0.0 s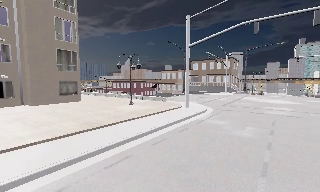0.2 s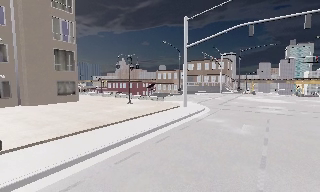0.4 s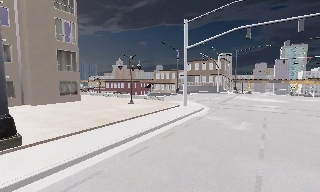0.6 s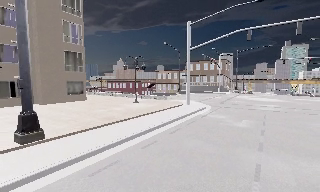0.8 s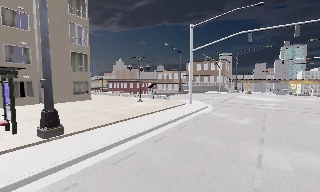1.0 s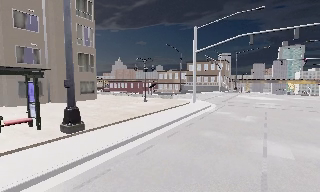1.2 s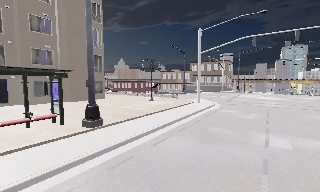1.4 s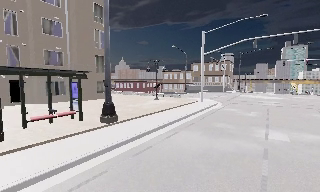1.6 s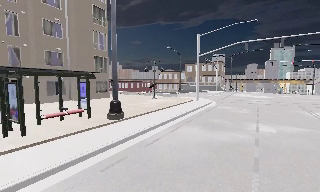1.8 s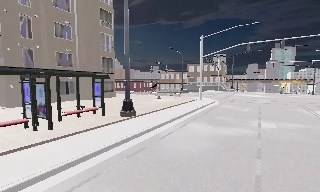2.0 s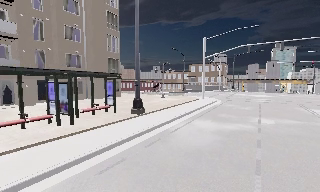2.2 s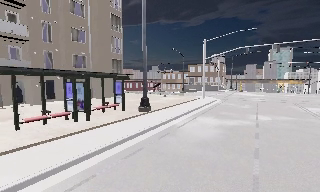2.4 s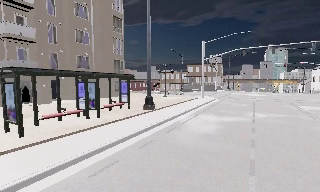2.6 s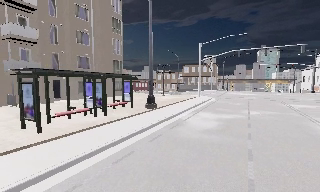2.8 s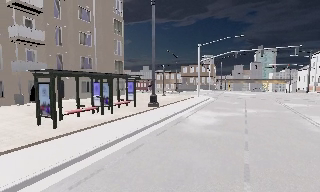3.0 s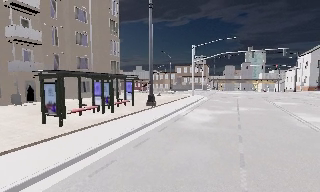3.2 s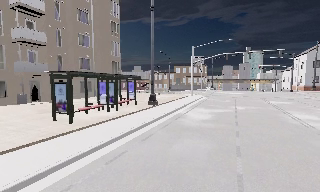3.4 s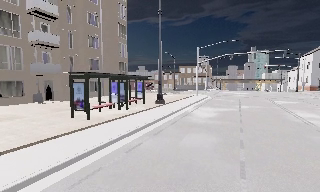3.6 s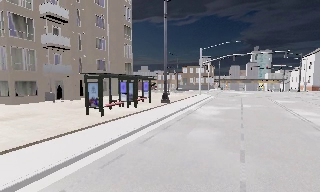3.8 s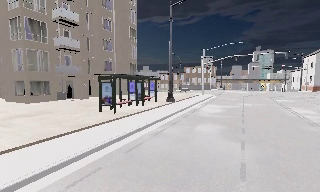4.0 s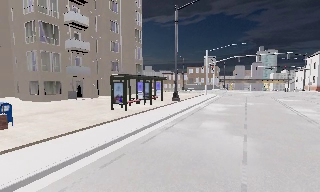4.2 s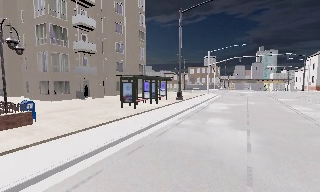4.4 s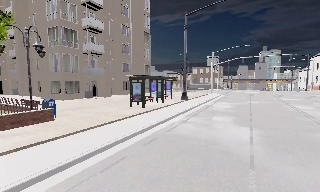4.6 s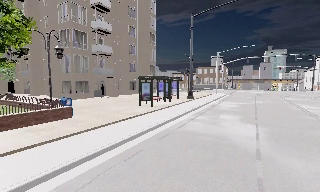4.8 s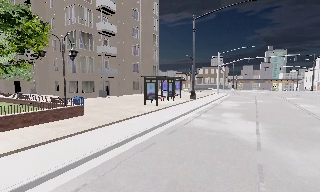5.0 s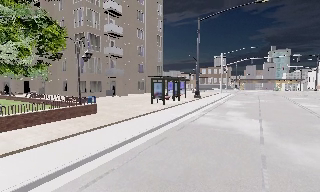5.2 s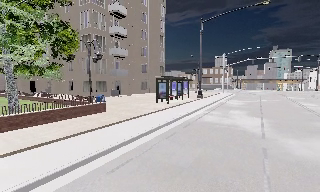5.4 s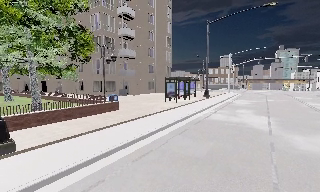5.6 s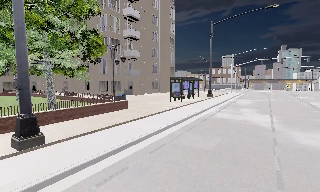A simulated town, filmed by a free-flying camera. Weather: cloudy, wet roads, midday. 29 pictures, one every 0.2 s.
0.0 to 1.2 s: The camera travels backward and to its left, about 4 m, so what stands in front gets smaller. It gains speed.
1.2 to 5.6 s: The camera travels backward and to its left, about 18 m, so what stands in front gets smaller.
The film runs forward here.
